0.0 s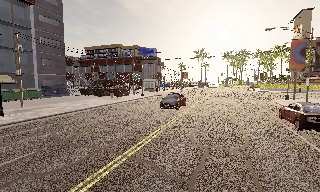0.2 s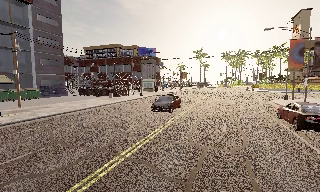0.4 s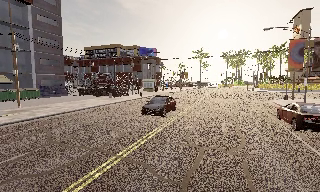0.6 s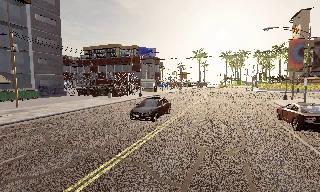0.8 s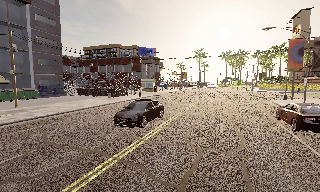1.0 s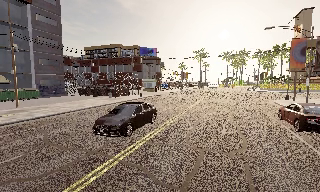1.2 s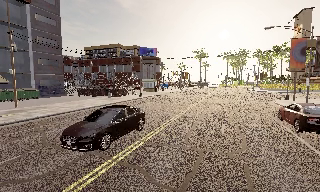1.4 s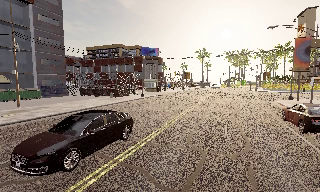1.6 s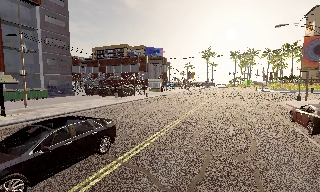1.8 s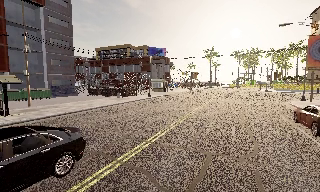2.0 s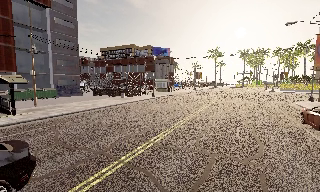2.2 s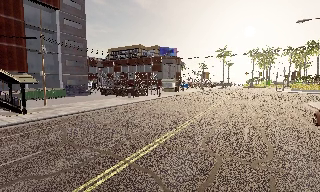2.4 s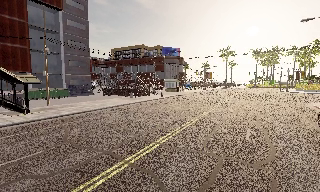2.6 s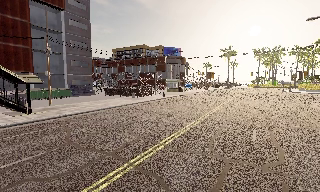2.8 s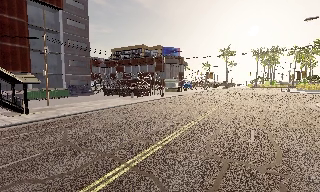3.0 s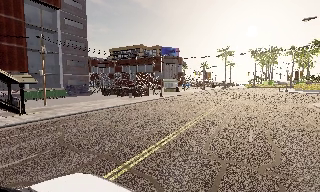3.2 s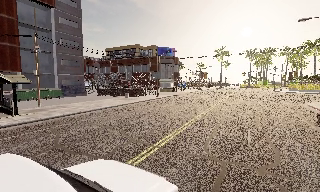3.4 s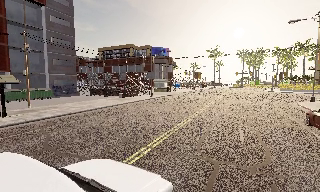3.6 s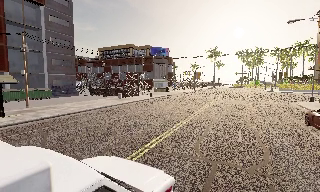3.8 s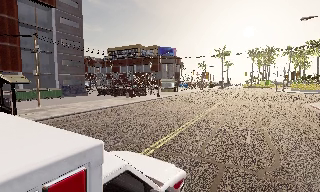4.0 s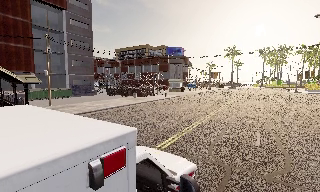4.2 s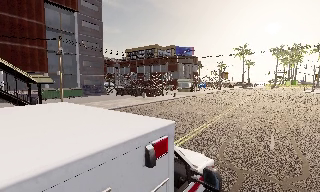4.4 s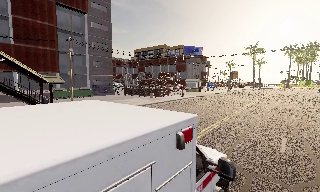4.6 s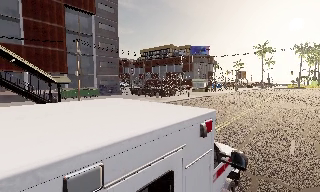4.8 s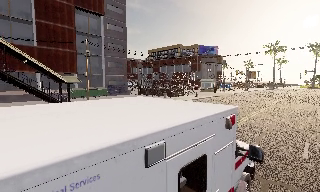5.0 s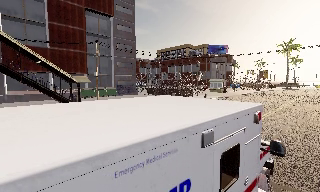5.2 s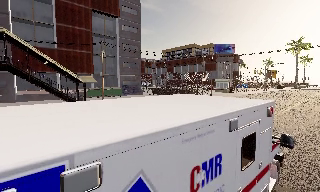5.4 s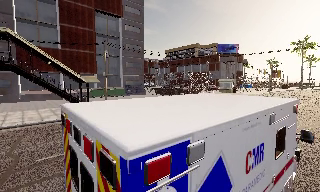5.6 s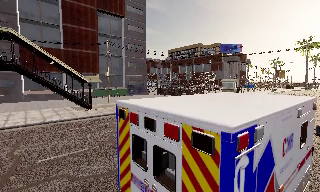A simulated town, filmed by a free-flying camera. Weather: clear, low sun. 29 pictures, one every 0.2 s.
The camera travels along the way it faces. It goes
forward.
0.0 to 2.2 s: The camera travels forward and to its right, about 1 m, so what stands in front looms larger.
2.2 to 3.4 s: The camera travels forward, about 0.5 m, so what stands in front looms larger.
3.4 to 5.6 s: The camera pans to its left, which is counterclockwise from overhead, by about 25 degrees. It travels forward, about 1 m, so what stands in front looms larger.
The film runs forward here.
